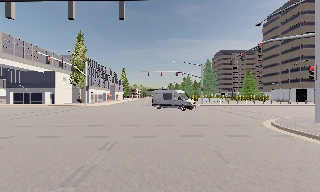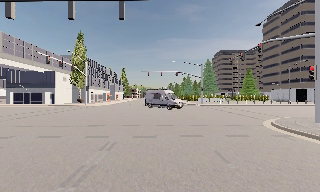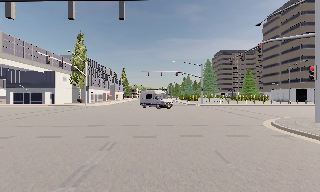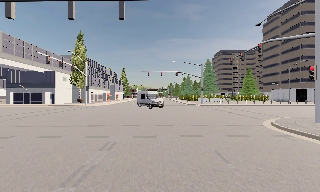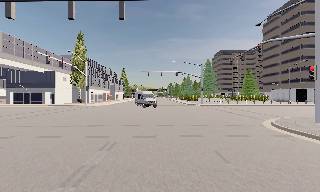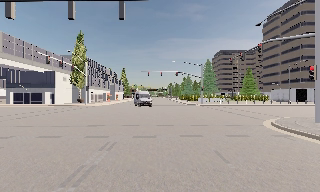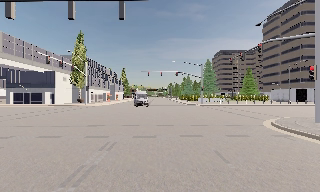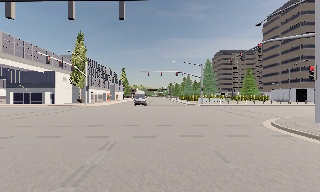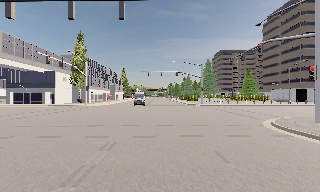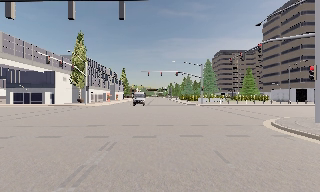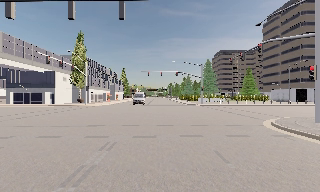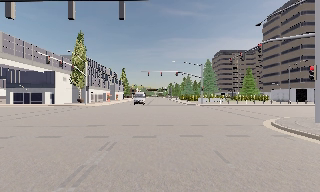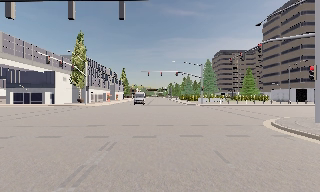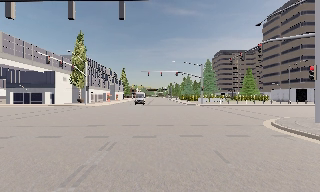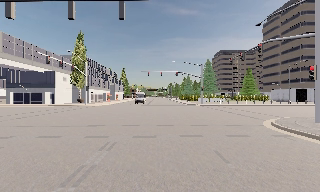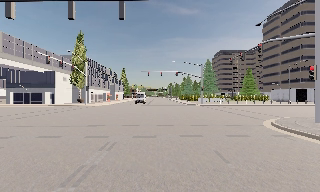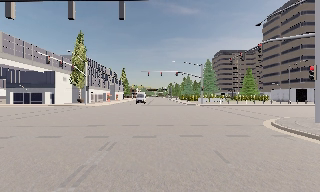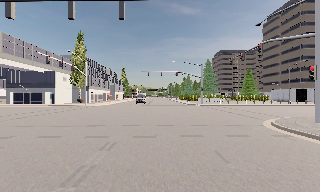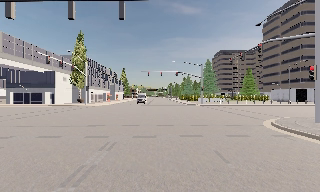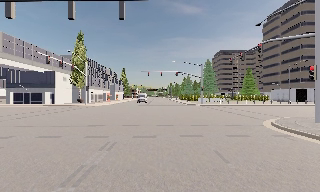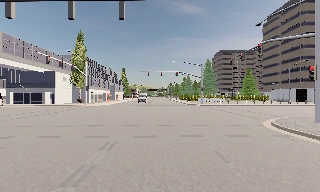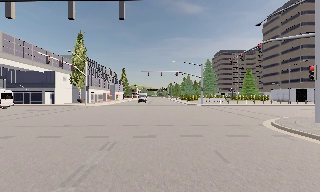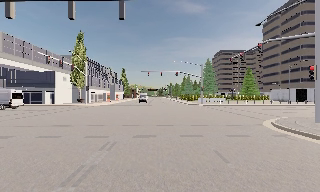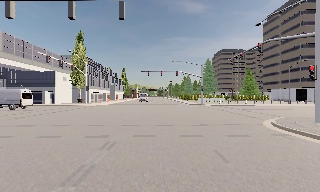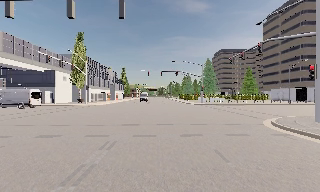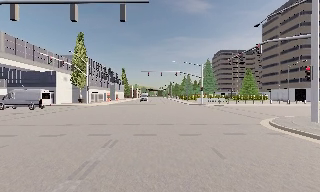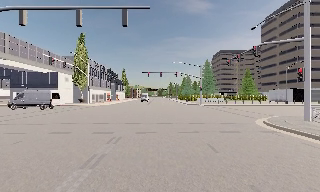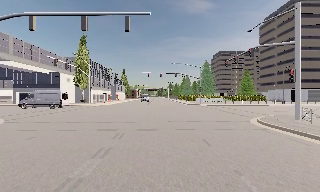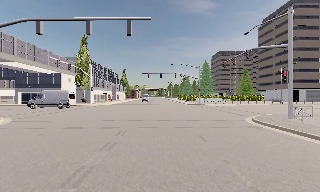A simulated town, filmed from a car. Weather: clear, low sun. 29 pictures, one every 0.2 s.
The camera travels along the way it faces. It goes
backward.
0.0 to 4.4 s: The camera keeps its place and its aim.
4.4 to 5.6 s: The camera travels backward, about 2 m, so what stands in front gets smaller. It gains speed.
The film runs backward here.
